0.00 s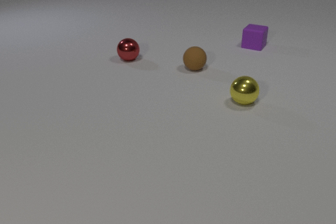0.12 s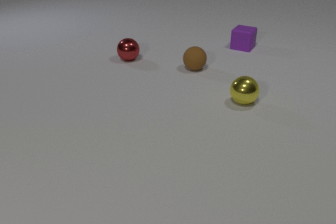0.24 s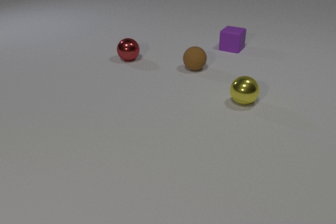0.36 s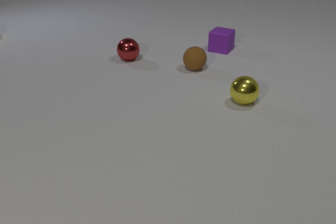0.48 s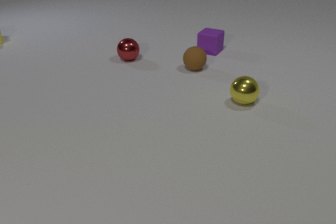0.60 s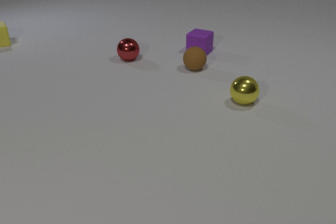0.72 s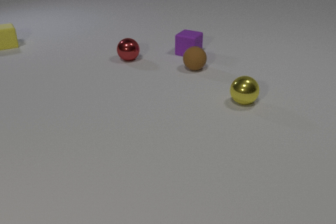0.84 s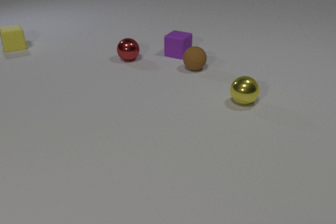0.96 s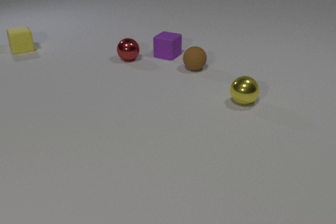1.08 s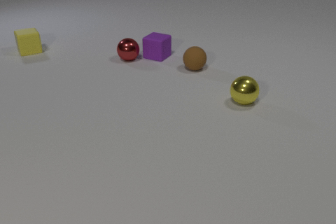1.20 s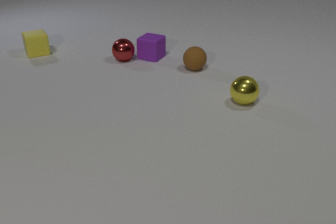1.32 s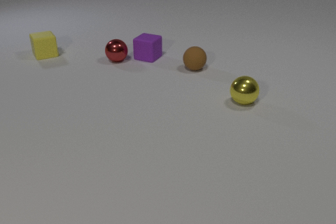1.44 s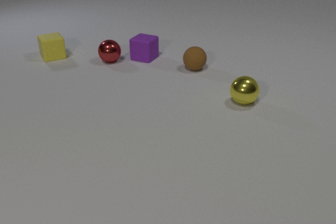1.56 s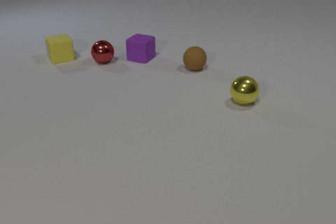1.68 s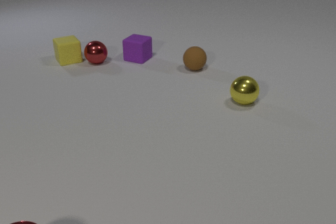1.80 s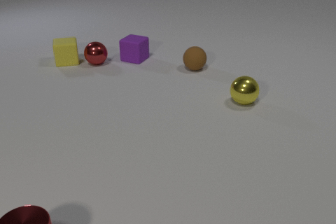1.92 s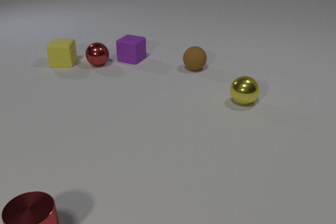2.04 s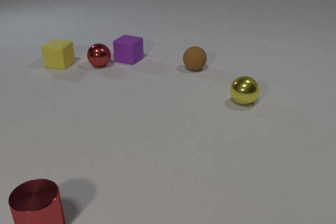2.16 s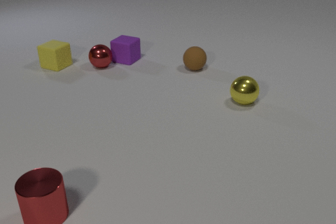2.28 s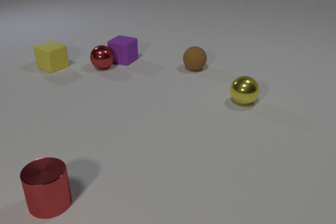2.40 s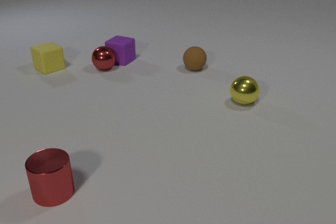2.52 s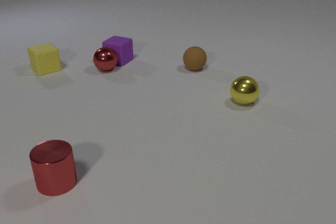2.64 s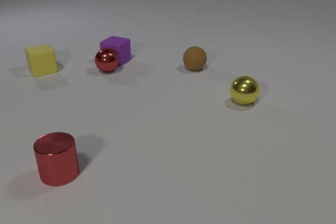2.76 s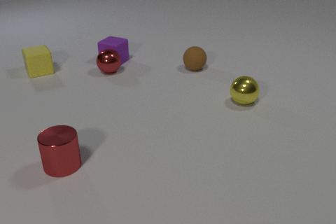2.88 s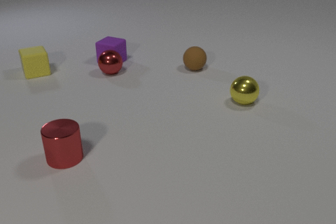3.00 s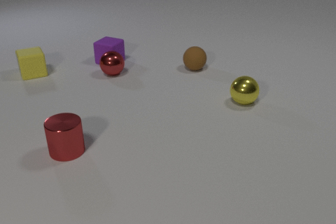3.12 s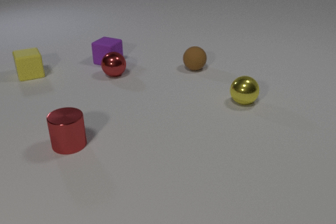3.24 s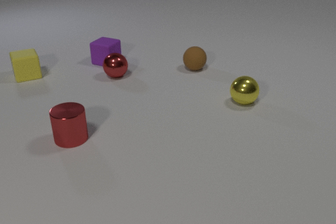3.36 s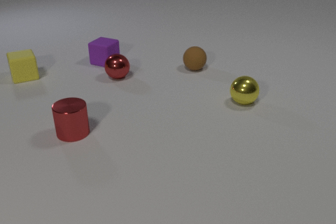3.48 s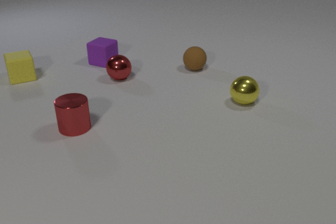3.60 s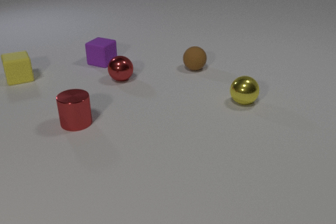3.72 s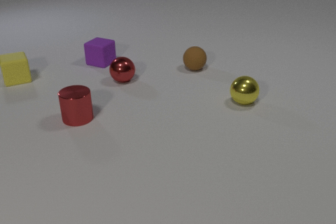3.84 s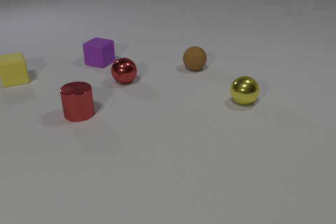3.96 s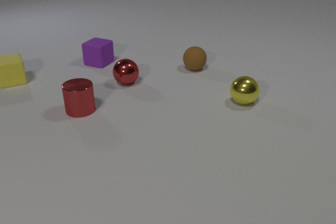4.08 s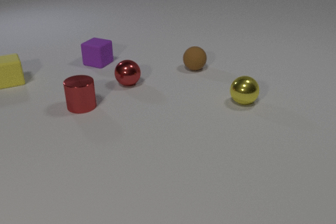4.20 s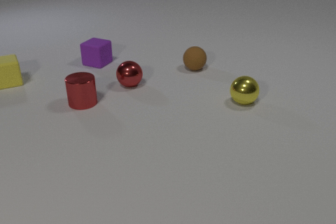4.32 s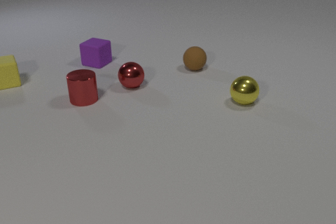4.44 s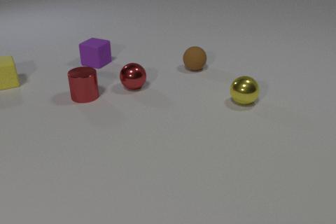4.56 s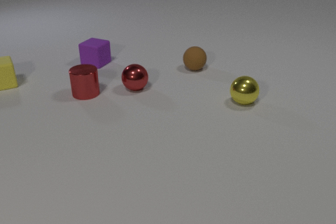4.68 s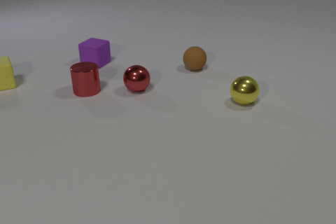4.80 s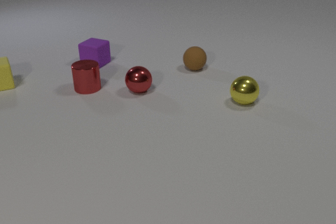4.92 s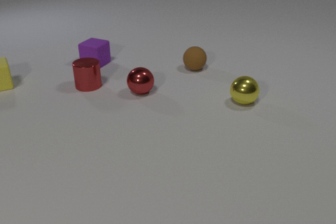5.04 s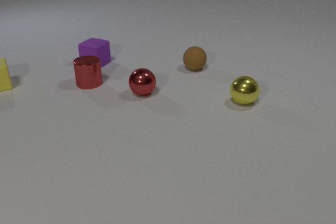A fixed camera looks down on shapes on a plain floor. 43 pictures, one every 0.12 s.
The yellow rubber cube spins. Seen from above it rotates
clockwise.
The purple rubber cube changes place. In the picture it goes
to the left.
0.00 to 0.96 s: The purple rubber cube slides to the left and toward the camera. The yellow rubber cube comes in at the left edge, slides toward the camera and to the right.
0.96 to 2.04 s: The purple rubber cube slides to the left. The red metal sphere rolls to the left and toward the camera. The yellow rubber cube slides toward the camera and to the right, spins clockwise seen from above by about 45 degrees, its near face sliding to the left. The red metal cylinder comes in at the bottom edge, slides away from the camera. The purple rubber cube and the red metal sphere collide. The red metal sphere and the yellow rubber cube collide.
2.04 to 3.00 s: The purple rubber cube slides to the left. The red metal sphere rolls toward the camera and to the right. The yellow rubber cube slides to the left and toward the camera, spins clockwise seen from above by about 45 degrees, its near face sliding to the left. The red metal cylinder slides away from the camera.
3.00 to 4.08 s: The purple rubber cube slides to the left. The red metal sphere rolls toward the camera and to the right. The yellow rubber cube slides to the left and toward the camera. The red metal cylinder slides away from the camera.
4.08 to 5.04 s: The red metal sphere rolls toward the camera and to the right. The yellow rubber cube slides to the left and toward the camera. The red metal cylinder slides away from the camera.
What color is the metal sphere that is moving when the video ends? red.
How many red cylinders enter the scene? 1.
What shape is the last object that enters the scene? cylinder.
